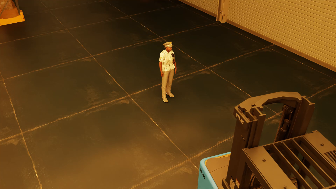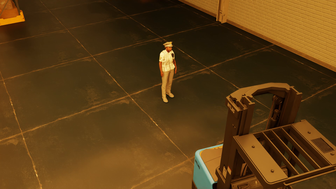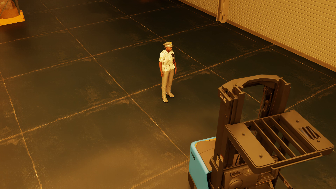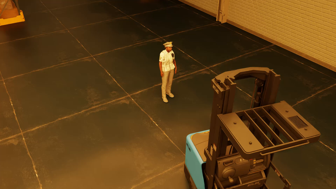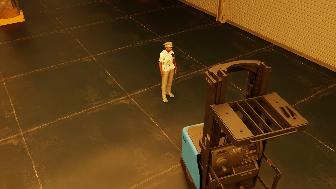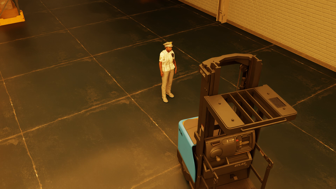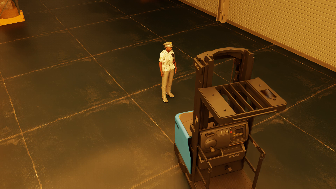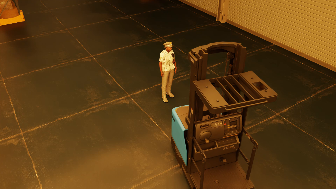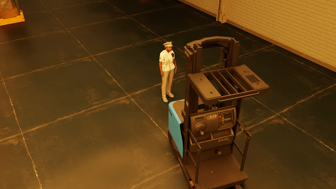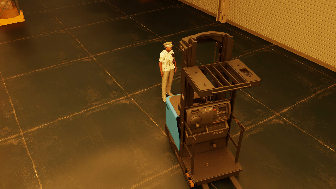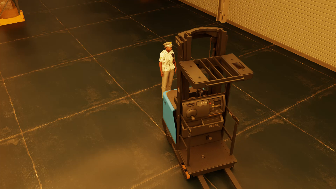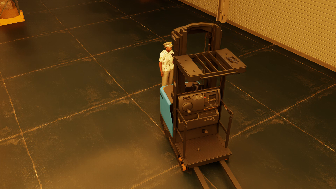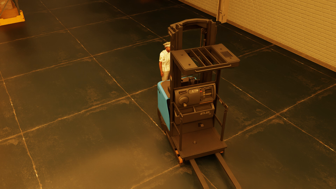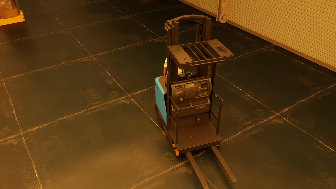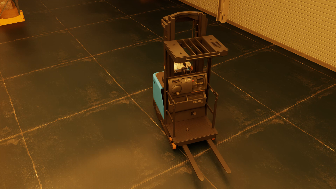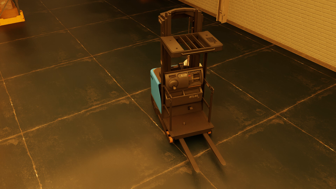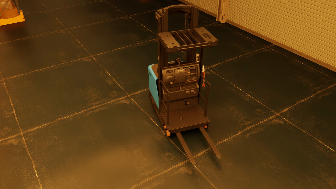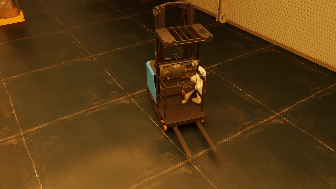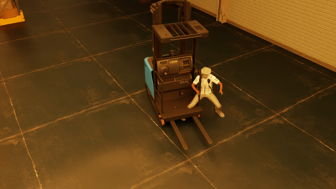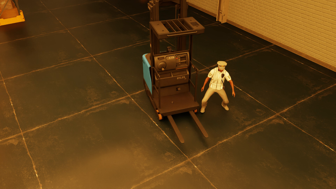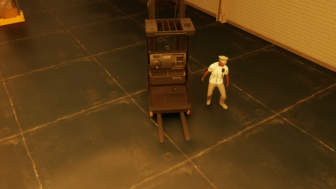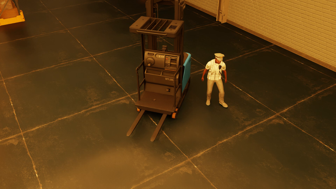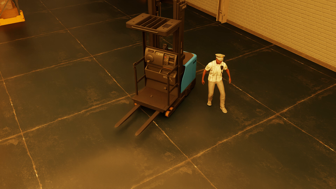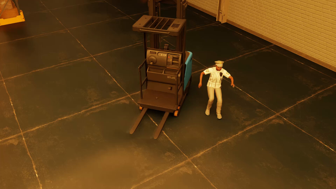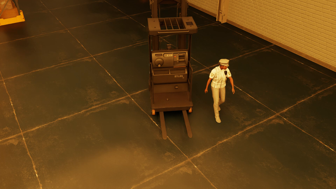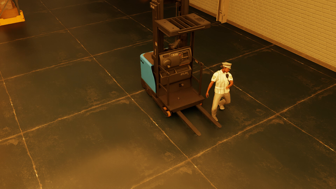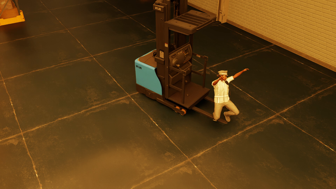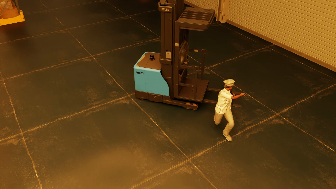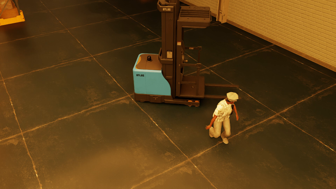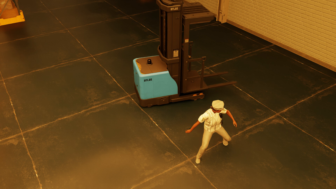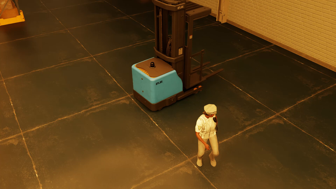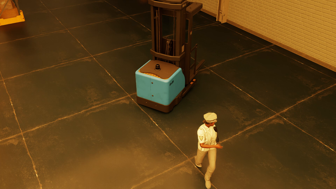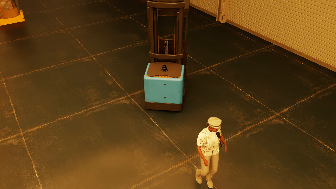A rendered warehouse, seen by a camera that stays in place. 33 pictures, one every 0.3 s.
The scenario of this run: Near miss between a forklift and a person.
